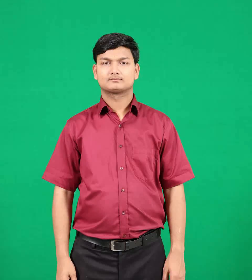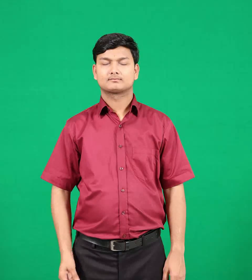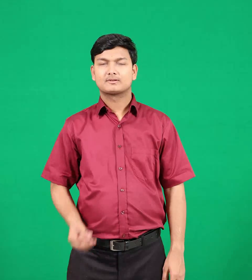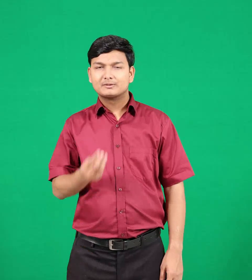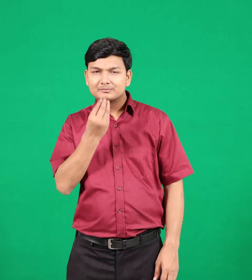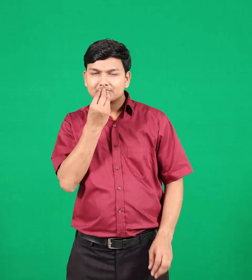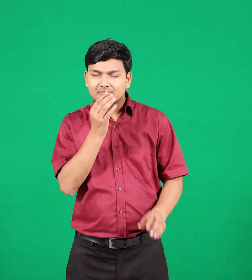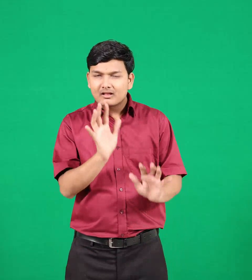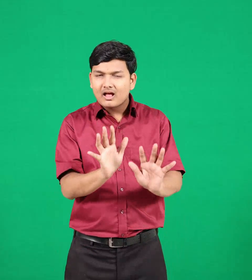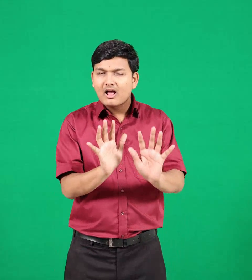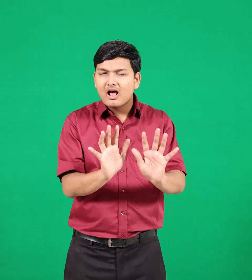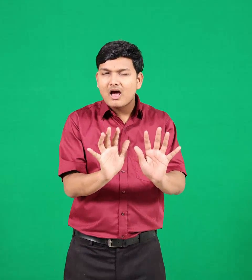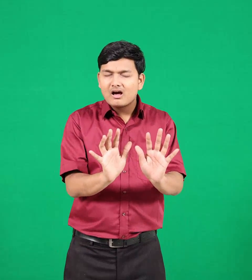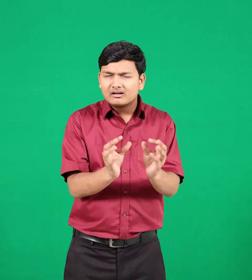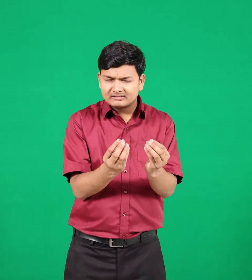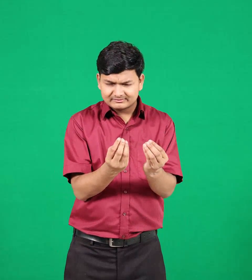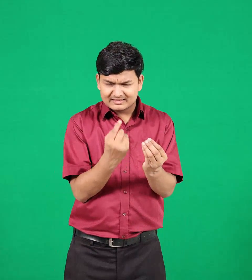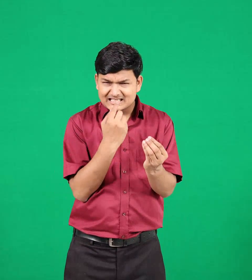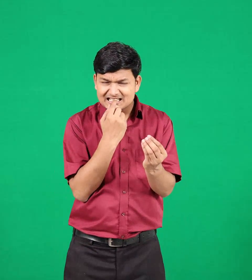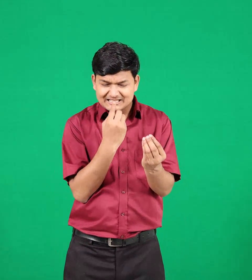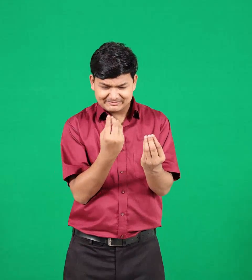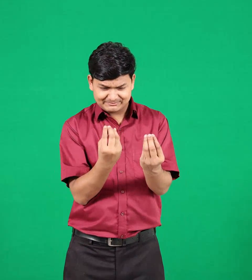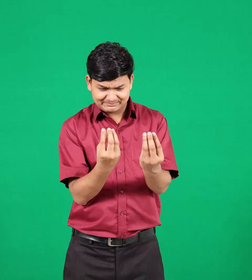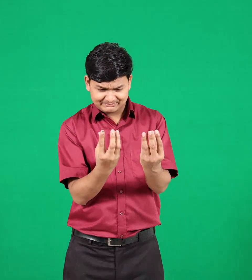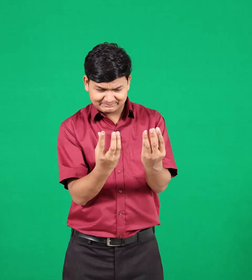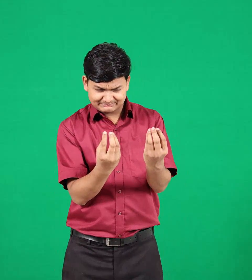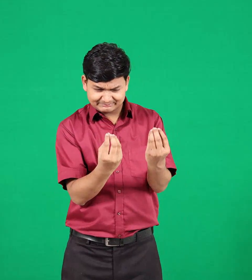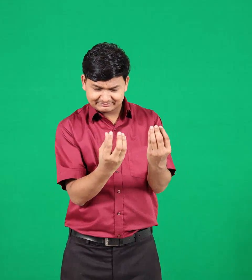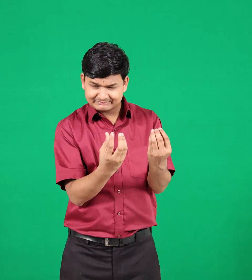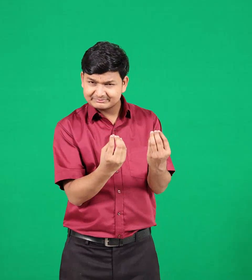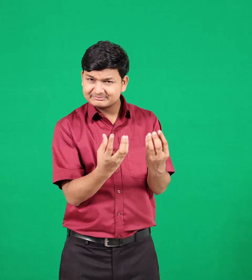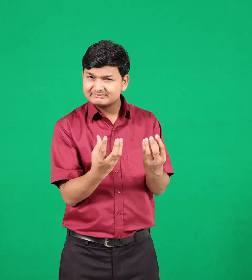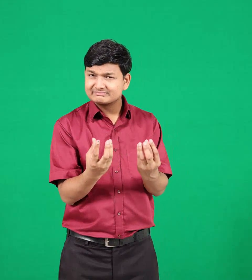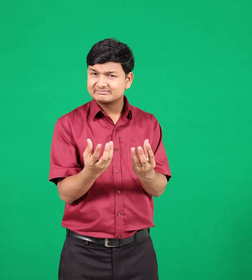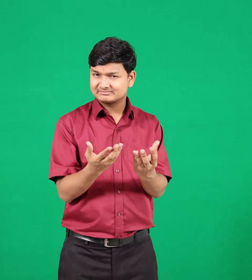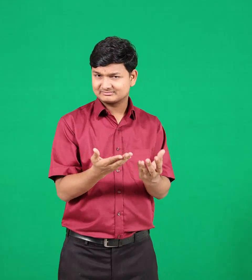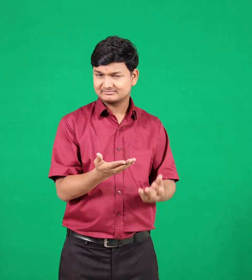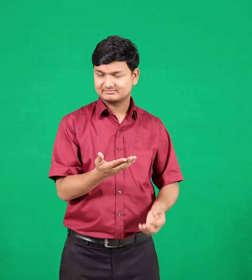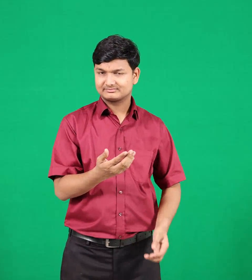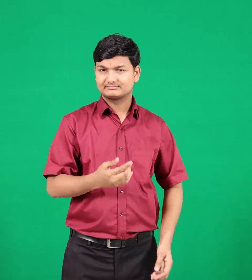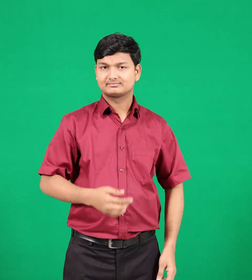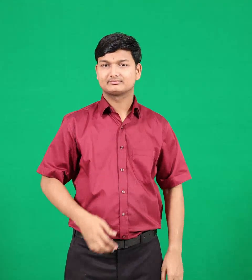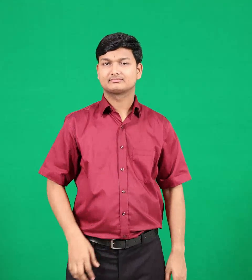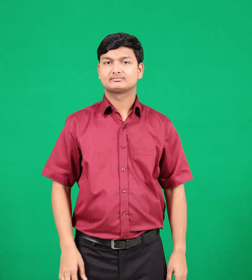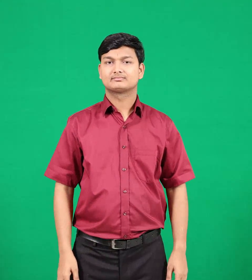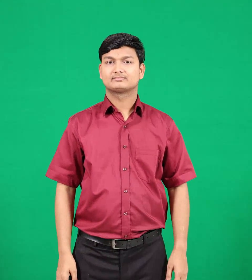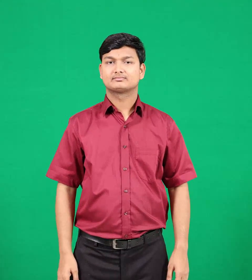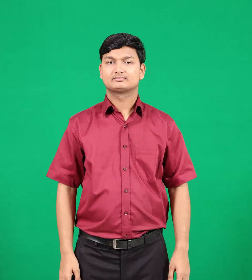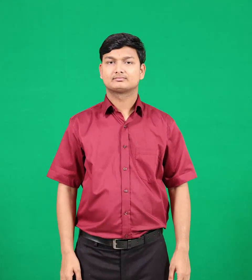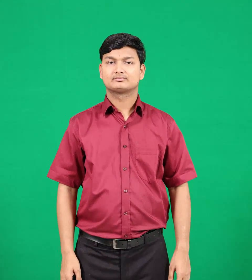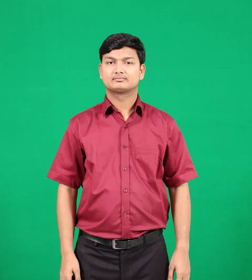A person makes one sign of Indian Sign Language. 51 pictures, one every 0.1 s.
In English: mould
